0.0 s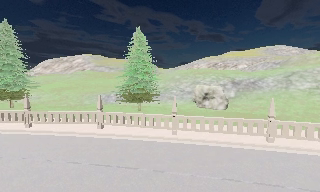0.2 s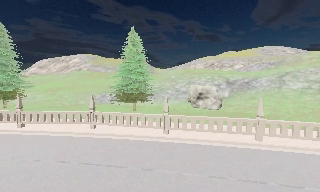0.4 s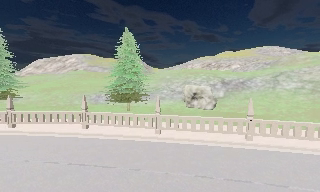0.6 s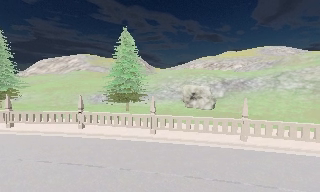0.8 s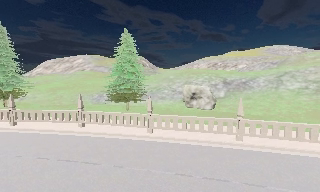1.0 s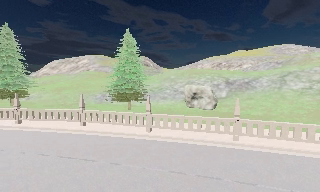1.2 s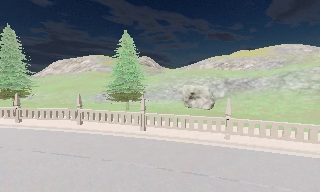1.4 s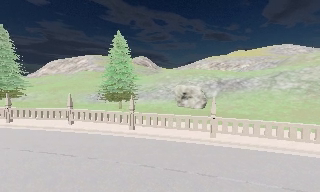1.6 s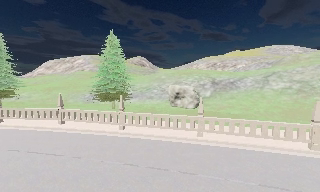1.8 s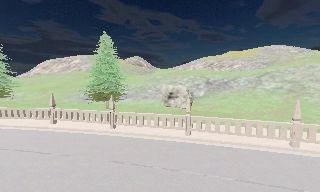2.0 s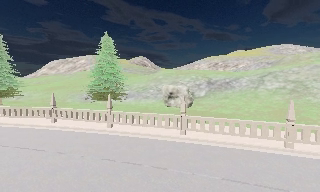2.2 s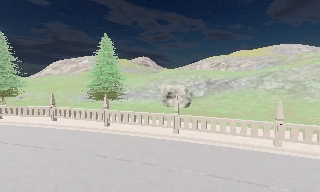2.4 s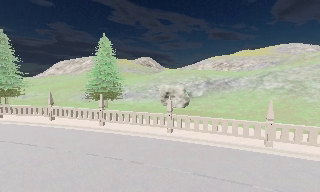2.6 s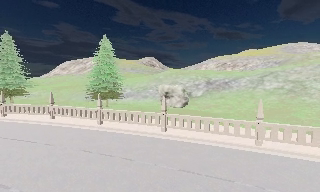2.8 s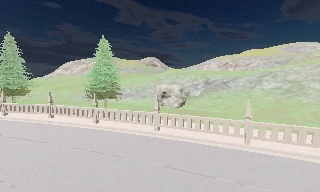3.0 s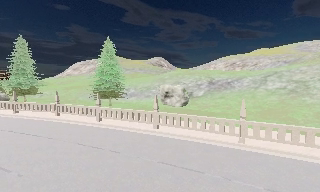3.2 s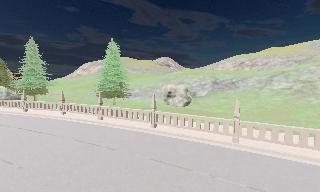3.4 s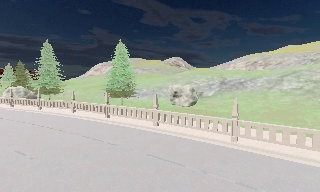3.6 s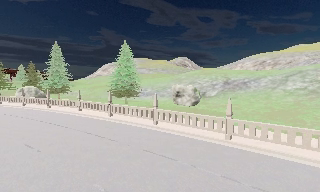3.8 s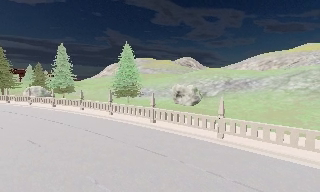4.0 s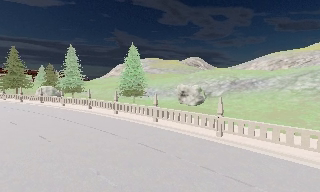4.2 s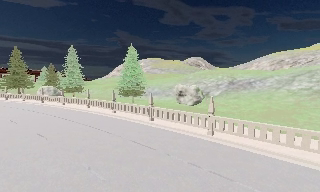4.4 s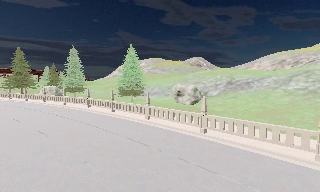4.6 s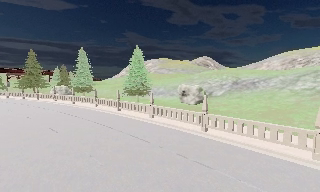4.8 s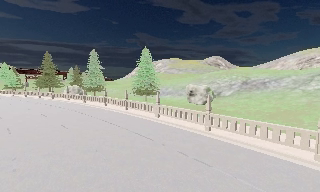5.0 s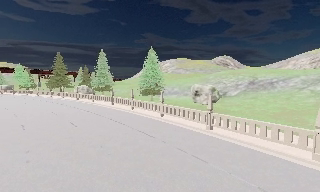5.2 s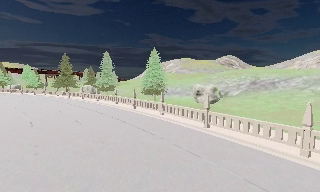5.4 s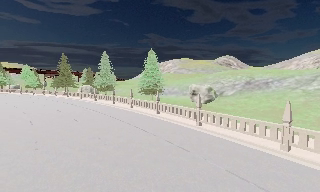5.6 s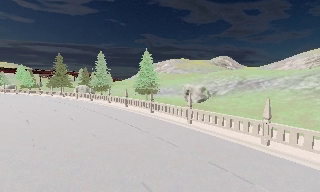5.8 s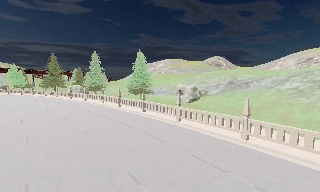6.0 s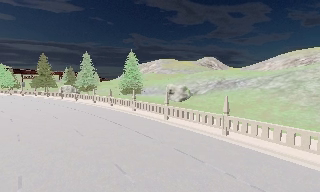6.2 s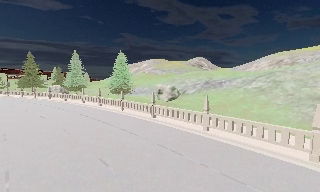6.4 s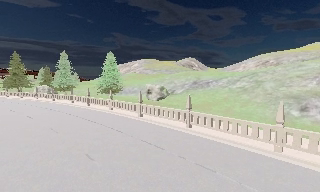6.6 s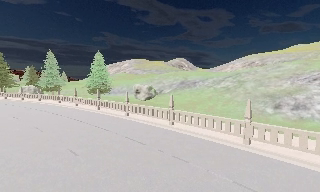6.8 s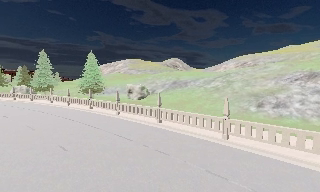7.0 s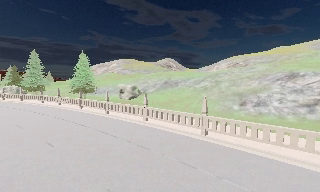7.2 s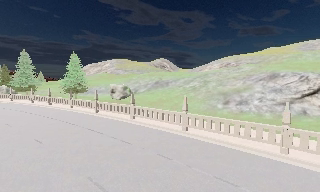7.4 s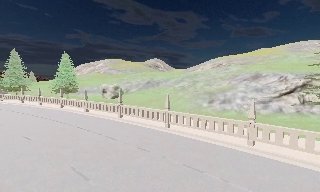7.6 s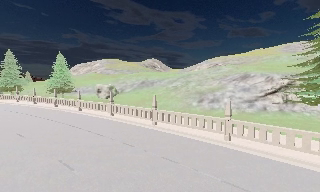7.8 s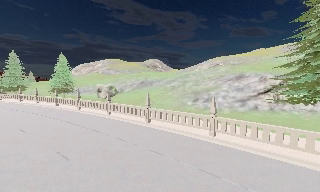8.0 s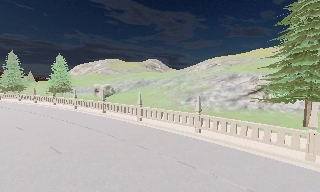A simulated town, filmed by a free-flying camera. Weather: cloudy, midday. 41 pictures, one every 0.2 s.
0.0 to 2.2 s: The camera travels to its right, about 7 m, so close, fixed things drift to the left.
2.2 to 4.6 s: The camera pans to its left, which is counterclockwise from overhead, by about 25 degrees. It travels to its right and backward, about 9 m.
4.6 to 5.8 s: The camera travels backward and to its right, about 4.5 m, so what stands in front gets smaller.
5.8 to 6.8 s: The scene slides to the left, as the camera pans about 15 degrees to its right. It travels backward and to its right, about 4.5 m, so what stands in front gets smaller.
6.8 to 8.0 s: The camera travels to its right and backward, about 7 m, so close, fixed things drift to the left.
The film runs backward here.
